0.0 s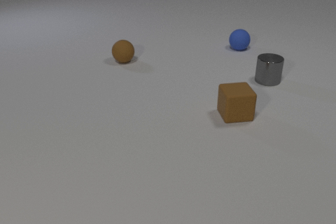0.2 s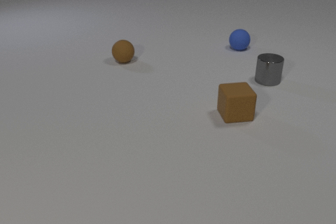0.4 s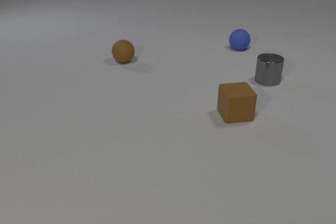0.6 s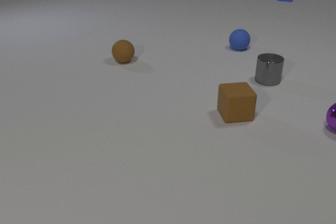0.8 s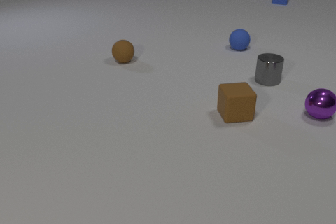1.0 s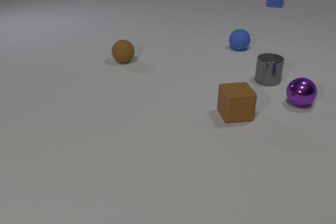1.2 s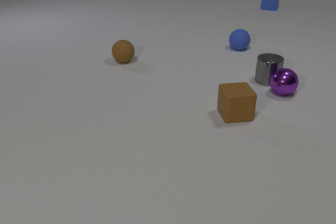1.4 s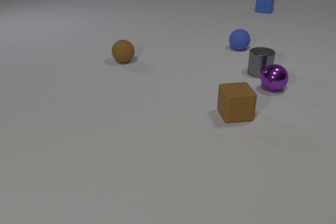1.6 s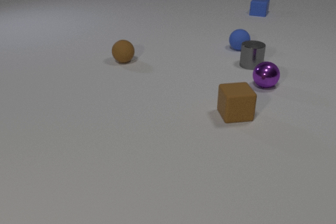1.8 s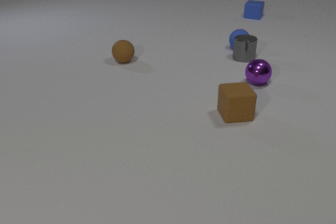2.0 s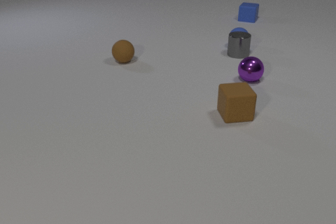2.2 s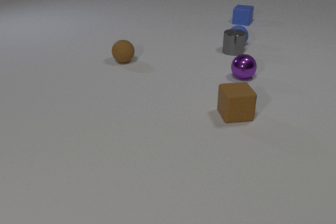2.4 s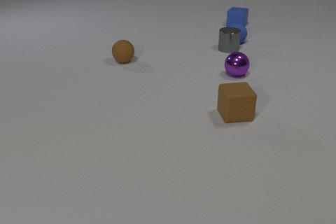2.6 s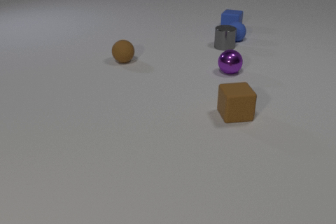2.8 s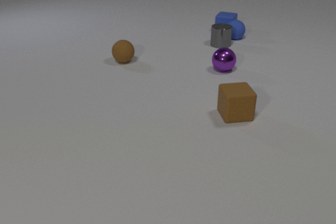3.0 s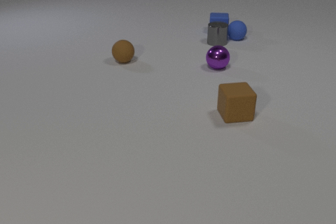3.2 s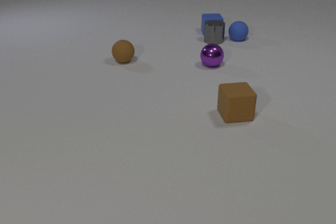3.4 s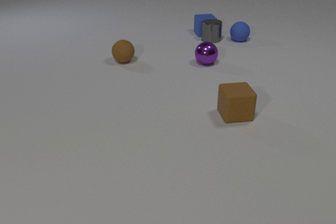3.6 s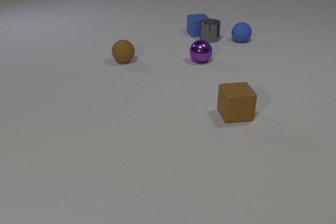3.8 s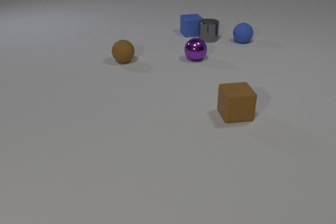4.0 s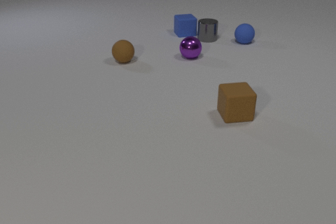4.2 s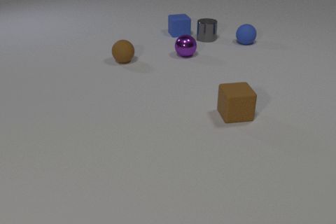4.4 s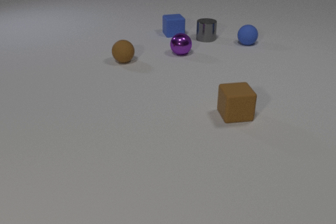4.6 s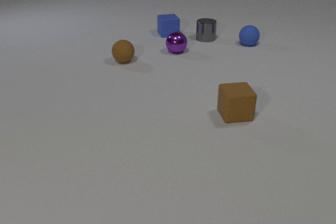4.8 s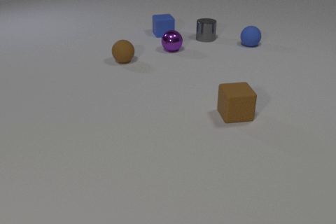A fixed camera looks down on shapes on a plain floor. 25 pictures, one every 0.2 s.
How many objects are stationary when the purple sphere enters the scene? 4.
How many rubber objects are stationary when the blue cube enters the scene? 3.
How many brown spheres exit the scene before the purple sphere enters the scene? 0.
0.0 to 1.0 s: The purple metal sphere comes in at the right edge, rolls to the left and away from the camera. The blue rubber cube comes in at the top edge, slides toward the camera.
1.0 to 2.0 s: The purple metal sphere rolls to the left and away from the camera. The gray metal cylinder slides away from the camera and to the left. The blue rubber sphere rolls away from the camera. The blue rubber cube slides toward the camera and to the left. The purple metal sphere and the gray metal cylinder collide. The gray metal cylinder and the blue rubber sphere collide.
2.0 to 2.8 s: The purple metal sphere rolls to the left and away from the camera. The gray metal cylinder slides away from the camera and to the left. The blue rubber sphere rolls away from the camera. The blue rubber cube slides toward the camera and to the left. The blue rubber sphere and the blue rubber cube collide.
2.8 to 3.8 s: The purple metal sphere rolls to the left and away from the camera. The gray metal cylinder slides away from the camera and to the left. The blue rubber sphere rolls toward the camera and to the right. The blue rubber cube slides to the left, spins so that its near face slides to the right, counterclockwise seen from above. The gray metal cylinder and the blue rubber cube collide.
3.8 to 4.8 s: The purple metal sphere rolls away from the camera and to the left. The blue rubber sphere rolls toward the camera and to the right. The blue rubber cube slides to the left.
